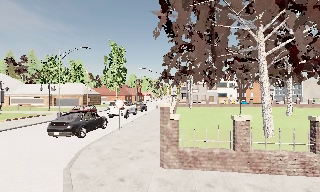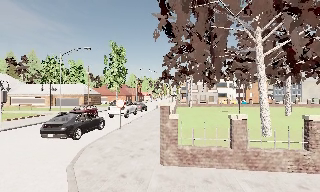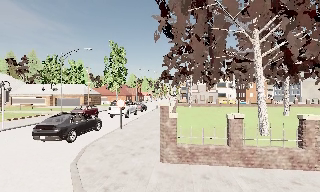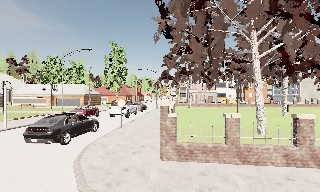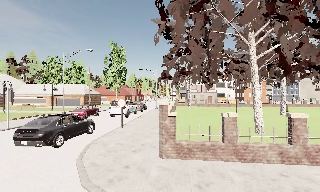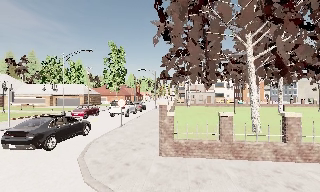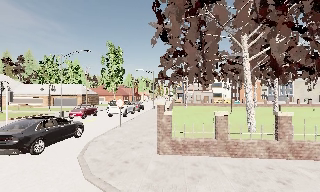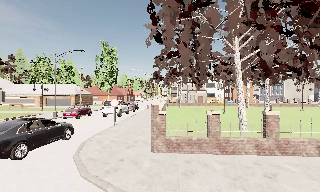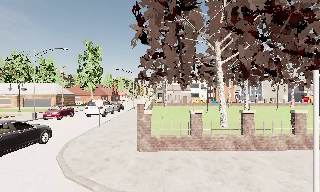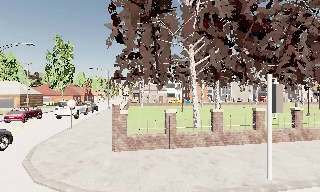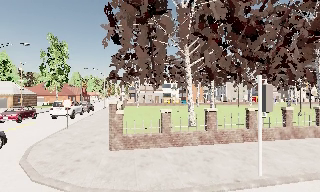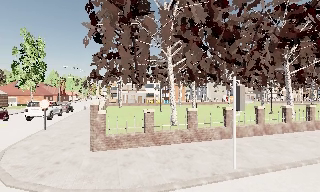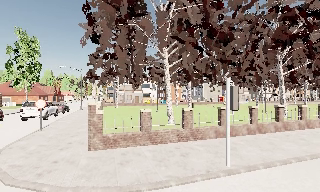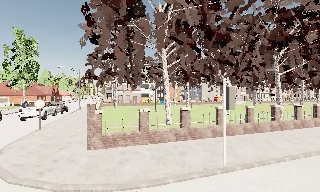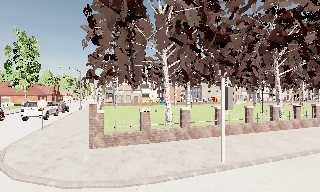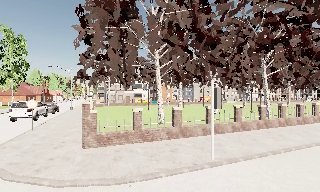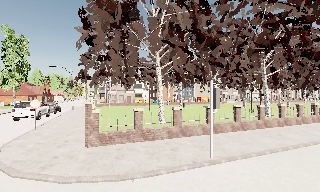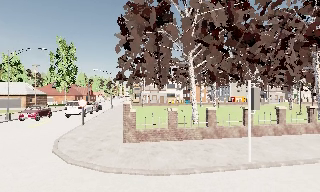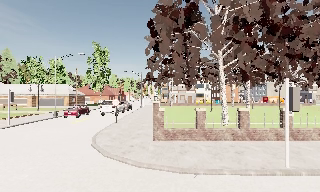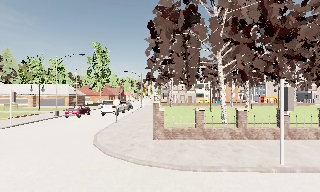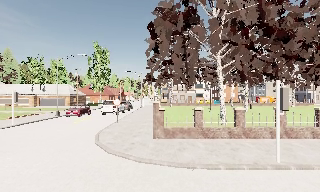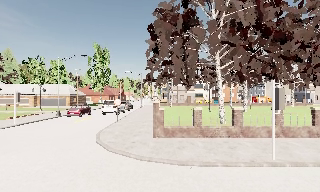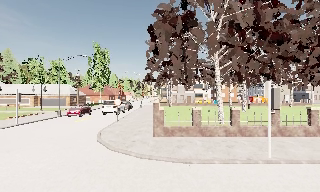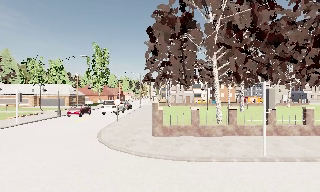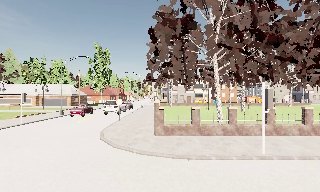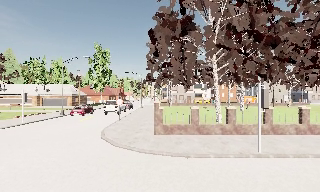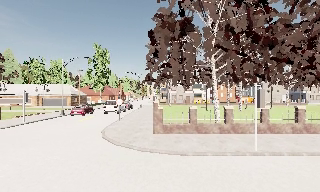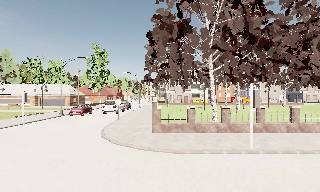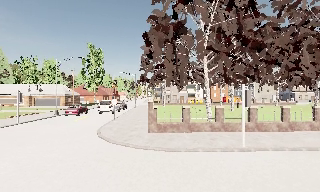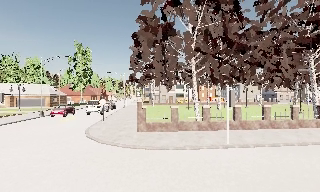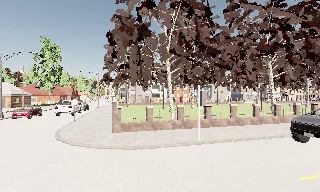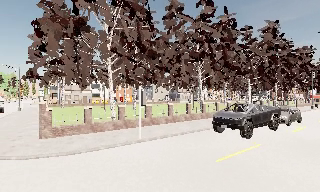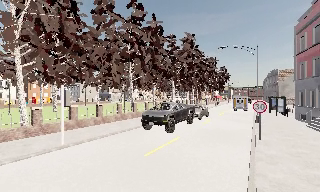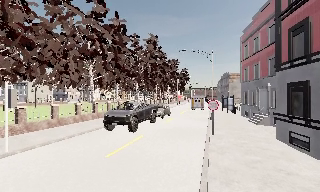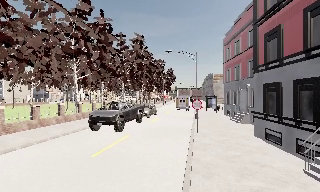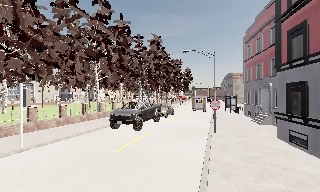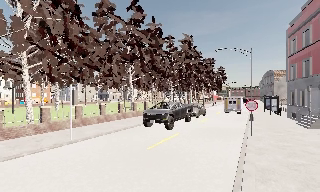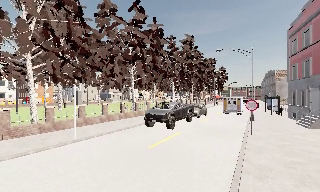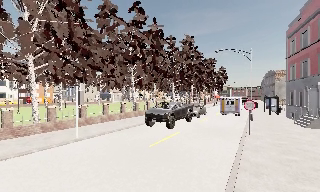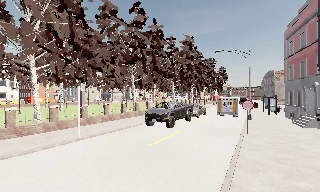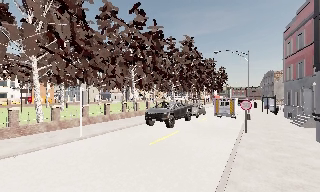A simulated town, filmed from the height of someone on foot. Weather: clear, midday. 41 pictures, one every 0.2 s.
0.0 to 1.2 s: The camera travels backward, about 1.5 m, so what stands in front gets smaller.
1.2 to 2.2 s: The camera pans to its right, which is clockwise from overhead, by about 25 degrees. It travels backward, about 1 m, so what stands in front gets smaller.
2.2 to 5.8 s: The scene slides to the right, as the camera pans about 10 degrees to its left. It travels backward, about 3.5 m, so what stands in front gets smaller.
5.8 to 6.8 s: The camera pans to its right, which is clockwise from overhead, by about 70 degrees. It travels backward, about 1 m.
6.8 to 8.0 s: The scene slides to the right, as the camera pans about 20 degrees to its left. It travels backward, about 1.5 m, so what stands in front gets smaller.
The film runs backward here.
